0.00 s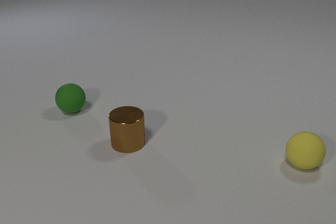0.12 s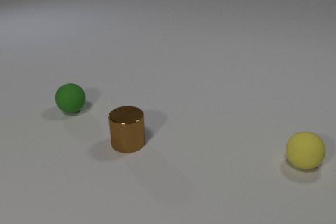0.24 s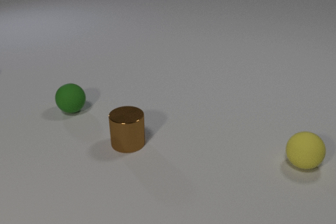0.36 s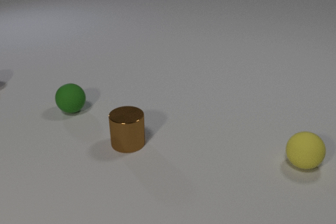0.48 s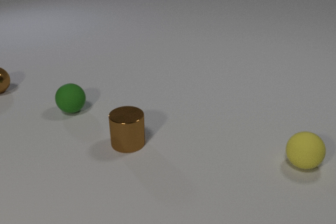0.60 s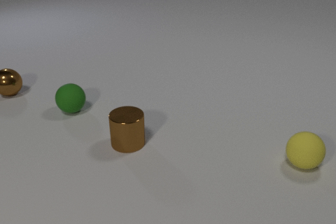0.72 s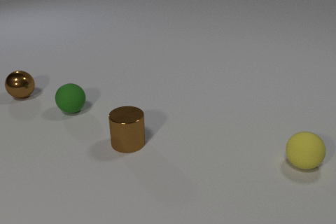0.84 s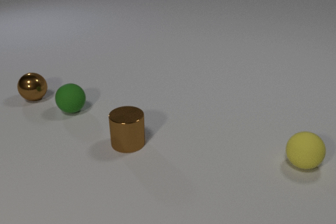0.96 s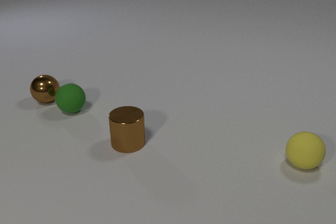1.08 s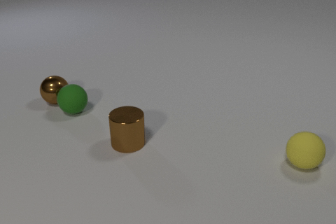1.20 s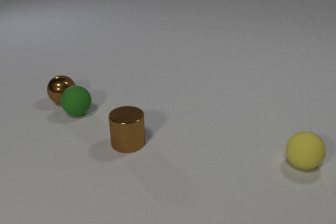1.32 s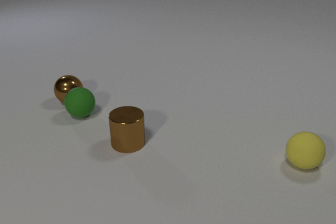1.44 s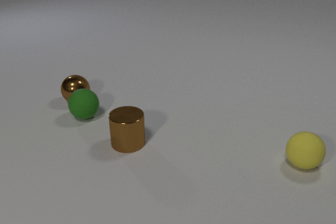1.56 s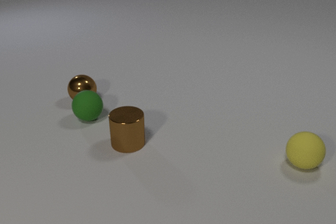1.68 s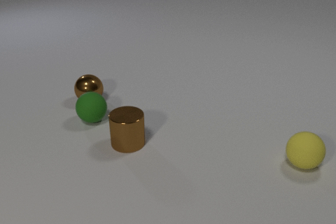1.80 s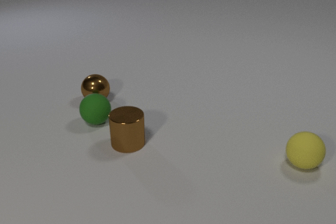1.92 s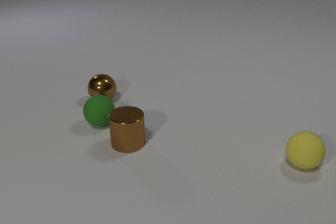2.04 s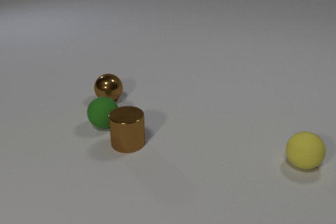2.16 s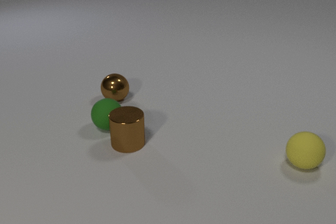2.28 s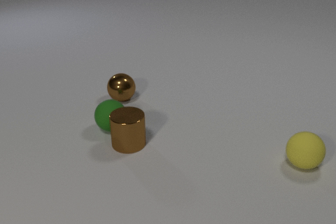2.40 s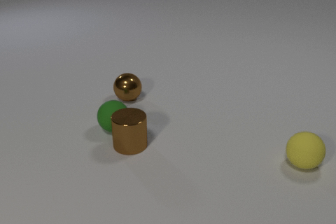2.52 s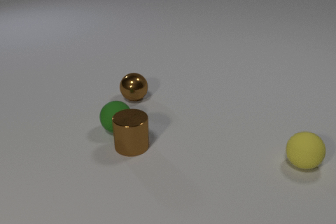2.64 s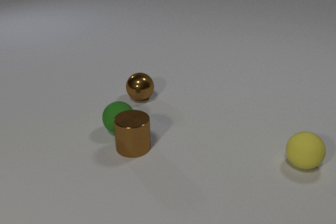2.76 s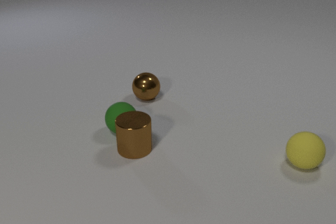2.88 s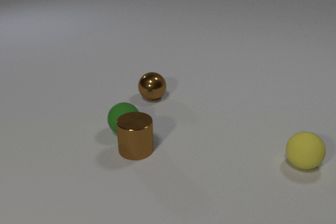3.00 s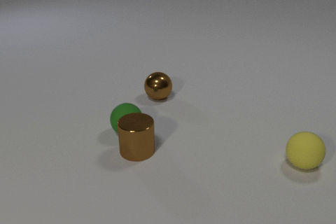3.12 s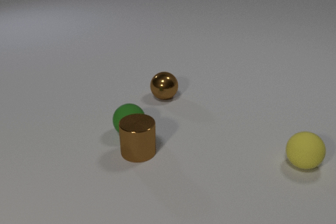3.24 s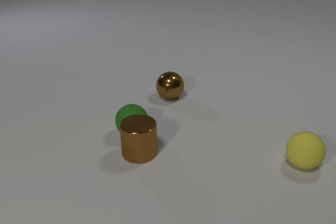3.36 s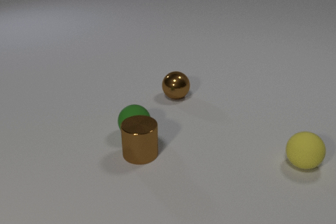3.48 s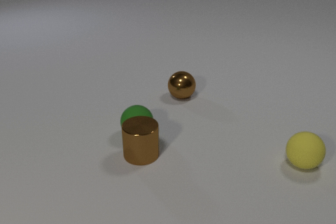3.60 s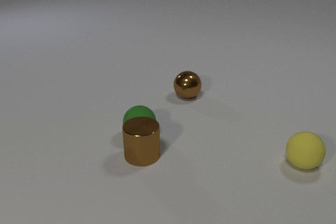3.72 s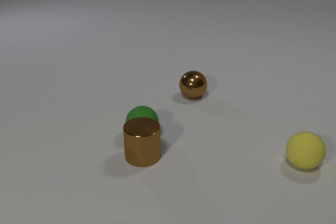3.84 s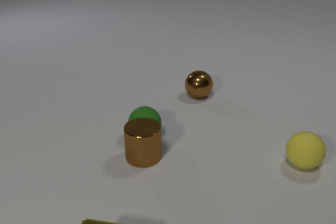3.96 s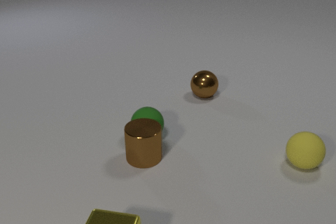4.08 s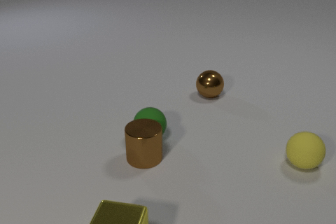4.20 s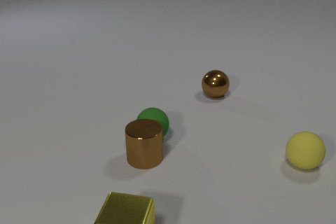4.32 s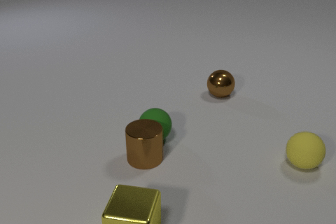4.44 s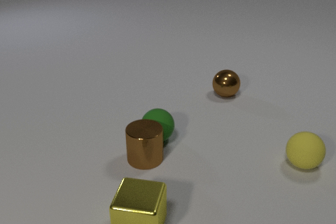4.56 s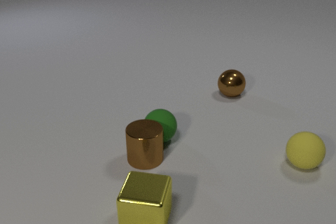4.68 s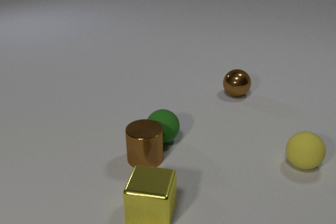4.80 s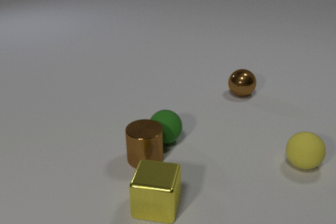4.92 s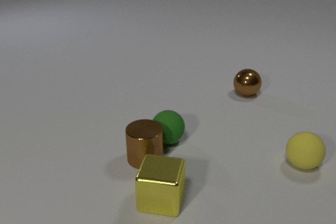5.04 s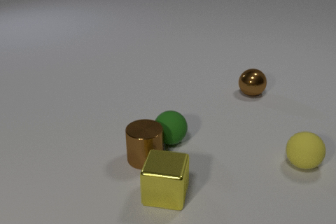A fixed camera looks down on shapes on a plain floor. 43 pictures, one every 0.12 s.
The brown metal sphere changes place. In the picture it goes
to the right.
0.00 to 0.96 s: The brown metal sphere comes in at the left edge, rolls to the right and toward the camera.
0.96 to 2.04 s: The brown metal sphere rolls to the right. The green rubber sphere rolls toward the camera and to the right. The brown metal sphere and the green rubber sphere collide.
2.04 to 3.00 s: The brown metal sphere rolls to the right. The green rubber sphere rolls to the right and toward the camera. The brown metal cylinder slides toward the camera and to the right. The green rubber sphere and the brown metal cylinder collide.
3.00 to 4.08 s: The brown metal sphere rolls to the right. The green rubber sphere rolls to the right and toward the camera. The brown metal cylinder slides toward the camera and to the right. The yellow metal cube comes in at the bottom edge, slides away from the camera and to the right.
4.08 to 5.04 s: The brown metal sphere rolls to the right. The green rubber sphere rolls to the right. The yellow metal cube slides away from the camera and to the right.
What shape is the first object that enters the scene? sphere.
How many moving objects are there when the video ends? 3.
Are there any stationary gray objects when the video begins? no.
